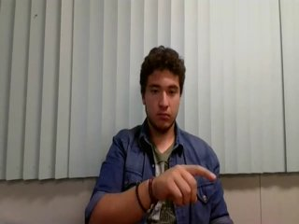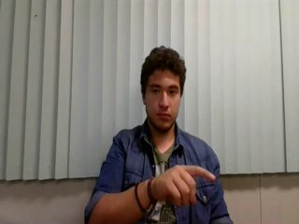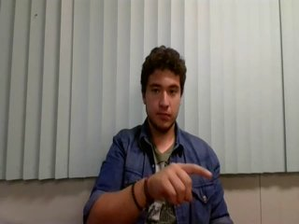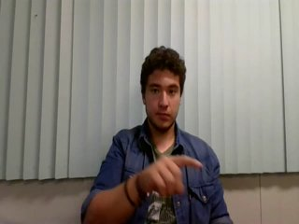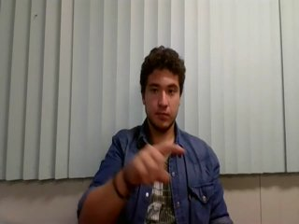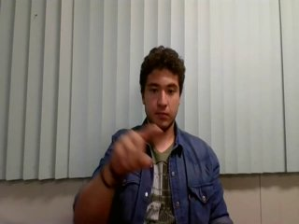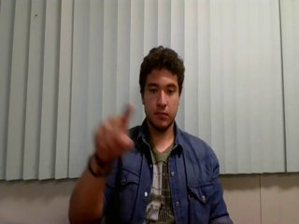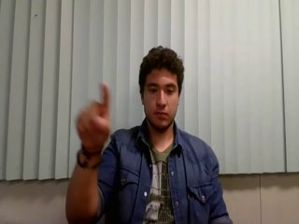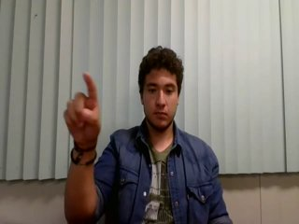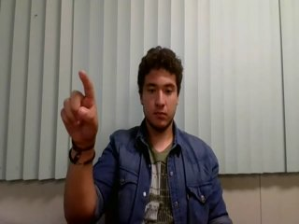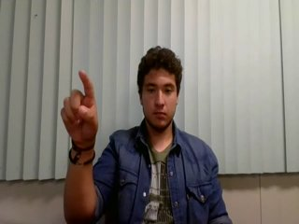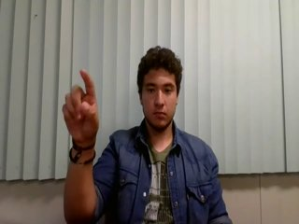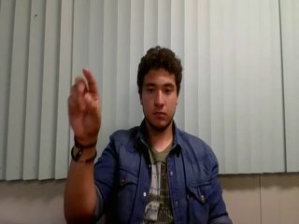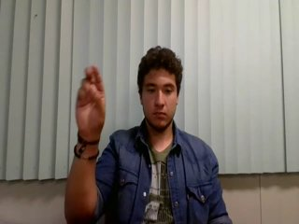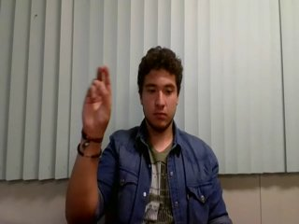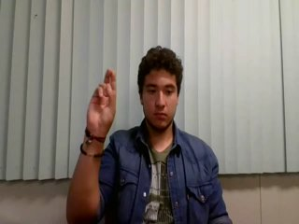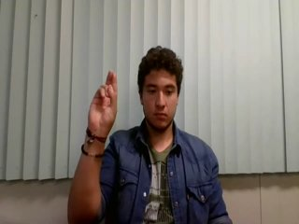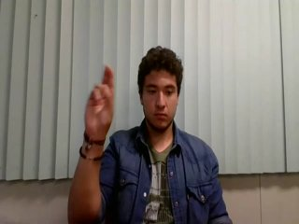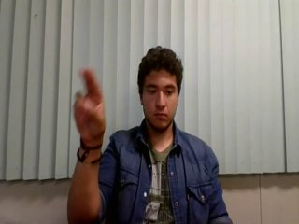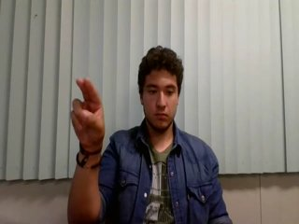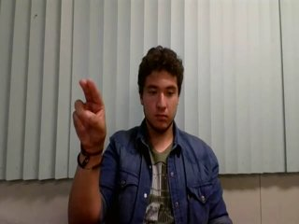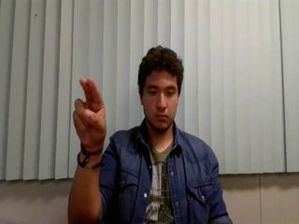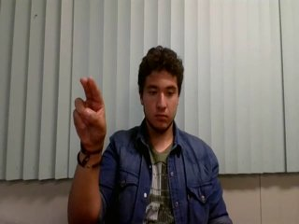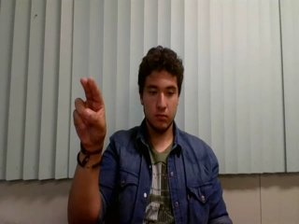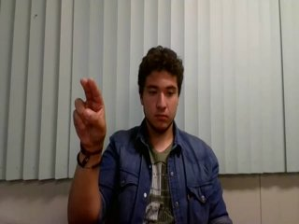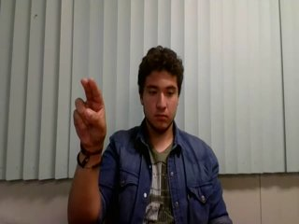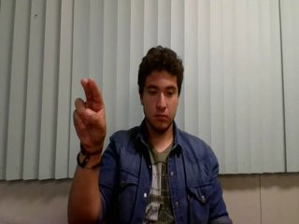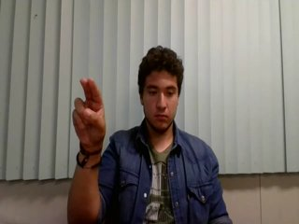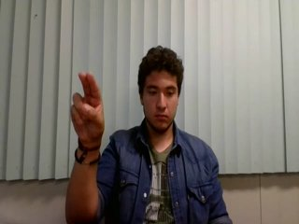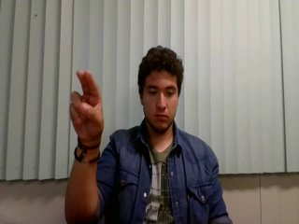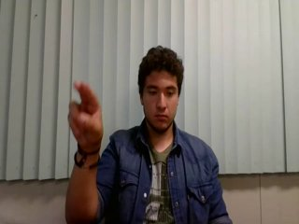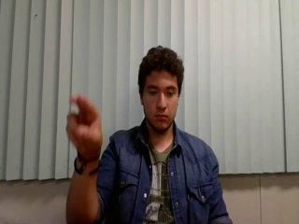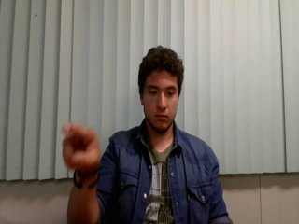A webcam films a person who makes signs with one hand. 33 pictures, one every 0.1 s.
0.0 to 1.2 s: Pointing with one finger.
1.3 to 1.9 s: Click with two fingers.
2.0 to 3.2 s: Pointing with two fingers.
